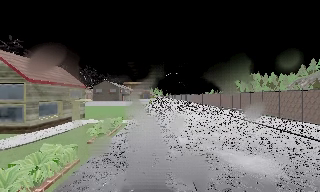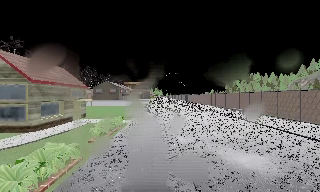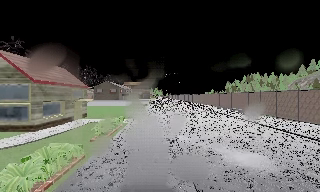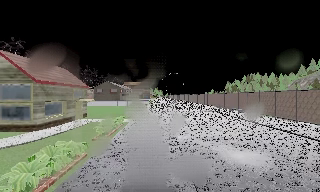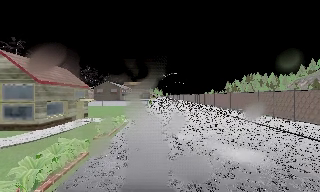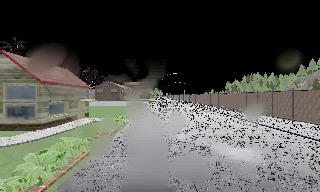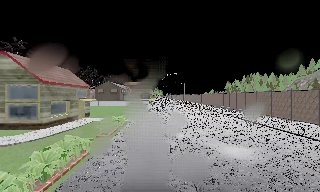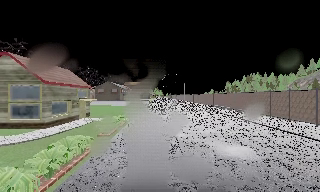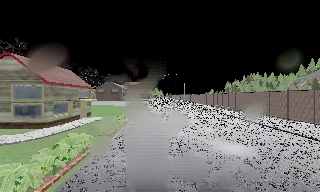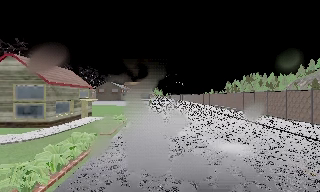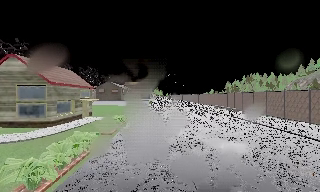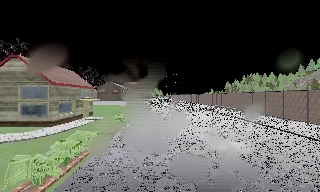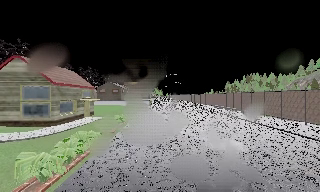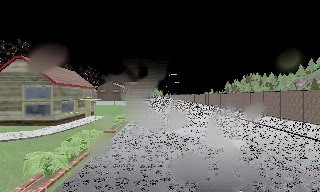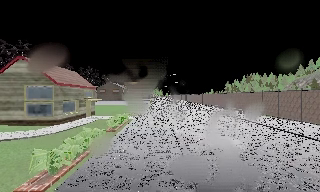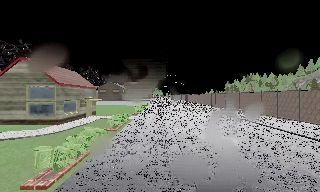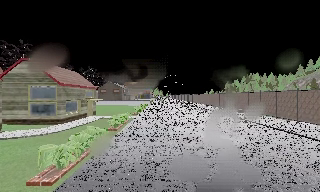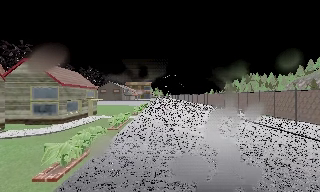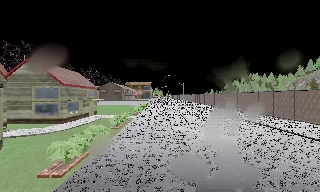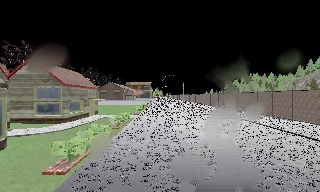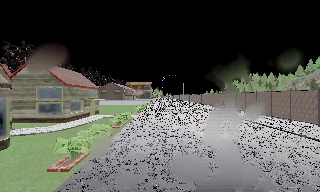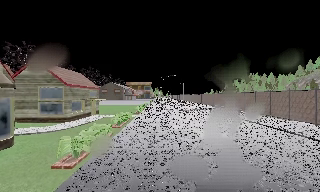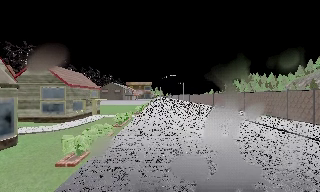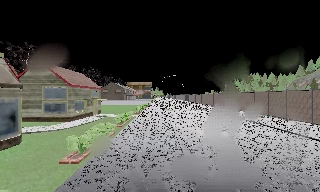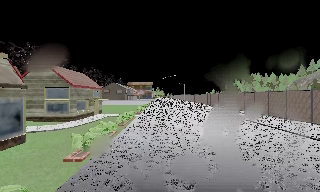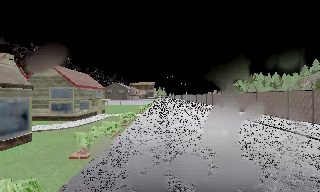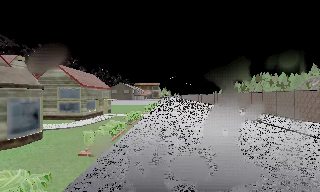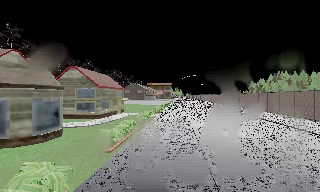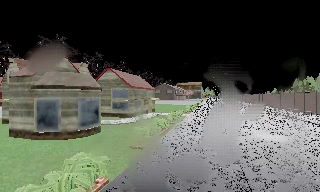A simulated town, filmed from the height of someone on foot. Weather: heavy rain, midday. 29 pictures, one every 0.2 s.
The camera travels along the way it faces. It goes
backward.
0.0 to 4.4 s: The camera travels backward, about 4.5 m, so what stands in front gets smaller.
4.4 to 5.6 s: The camera pans to its left, which is counterclockwise from overhead, by about 20 degrees. It travels backward, about 1 m, so what stands in front gets smaller.
The film runs backward here.
